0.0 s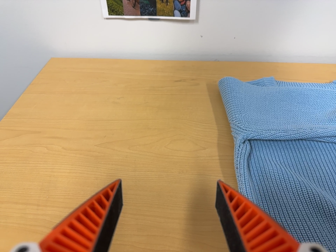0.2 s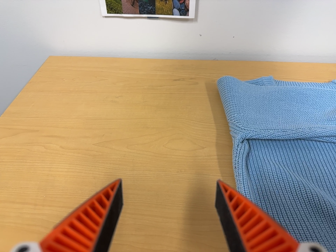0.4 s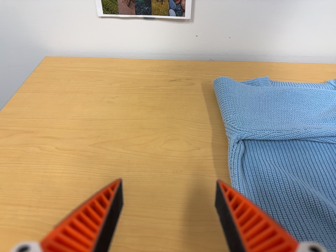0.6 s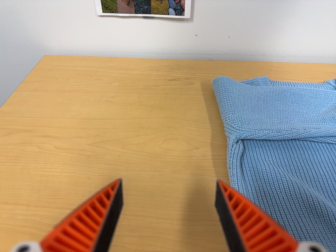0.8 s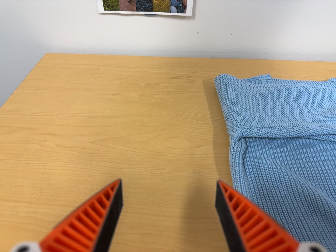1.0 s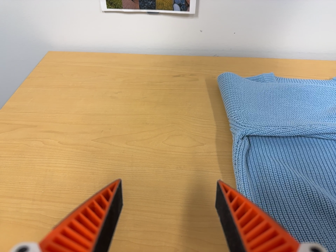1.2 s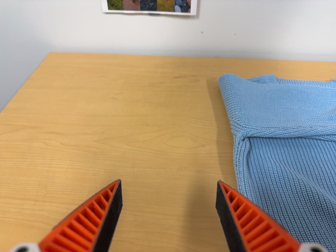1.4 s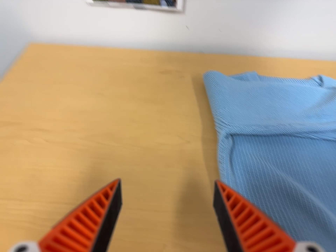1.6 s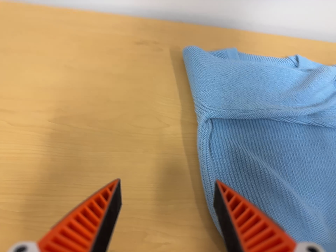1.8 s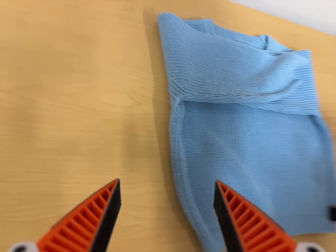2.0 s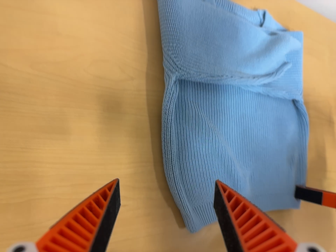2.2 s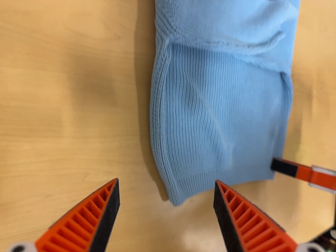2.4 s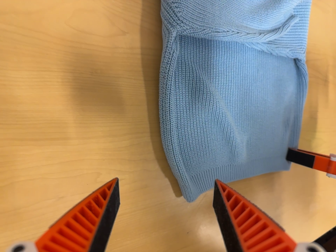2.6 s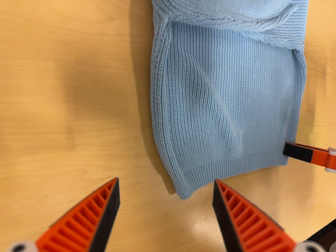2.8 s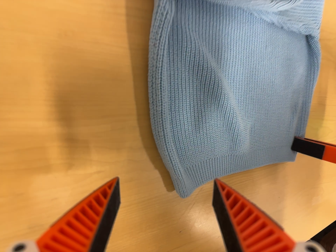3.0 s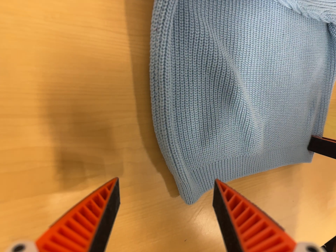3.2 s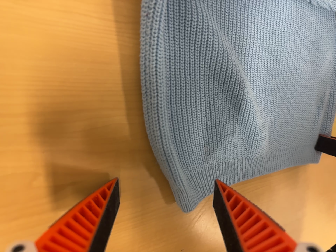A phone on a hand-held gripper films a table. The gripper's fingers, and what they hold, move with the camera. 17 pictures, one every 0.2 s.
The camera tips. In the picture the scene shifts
upward.
0.0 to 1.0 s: The camera keeps its place and its aim.
1.0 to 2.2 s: The camera pans to its right by about 40 degrees. It travels toward the top of its view and to its left, about 24 cm. Its aim tips toward the bottom of its view by about 45 degrees. It rolls about its line of sight by about 15 degrees, and the scene rotates clockwise.
2.2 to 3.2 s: The camera travels forward, about 12 cm, so what stands in front looms larger.
The film runs forward here.
